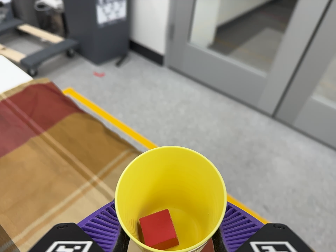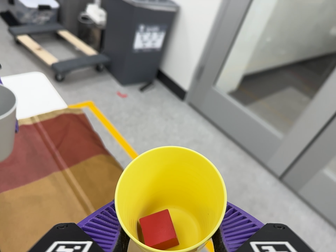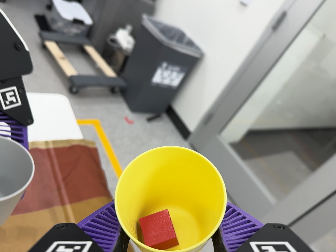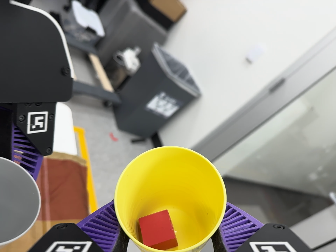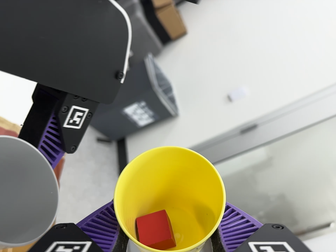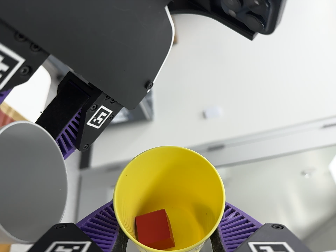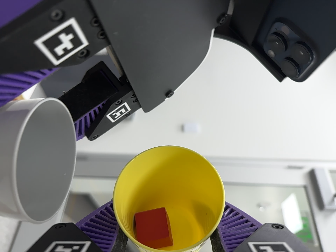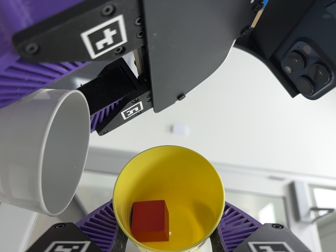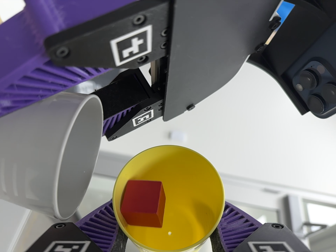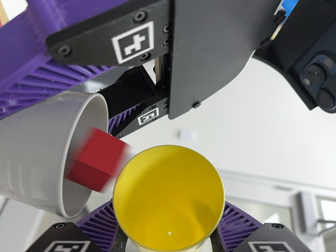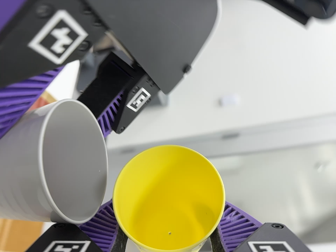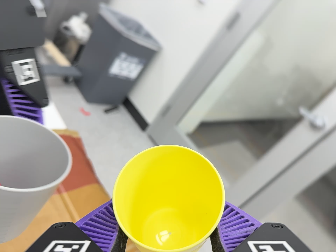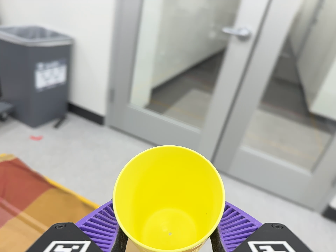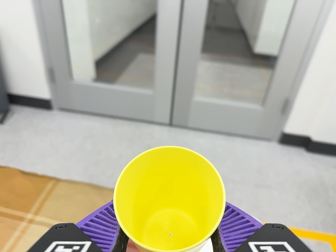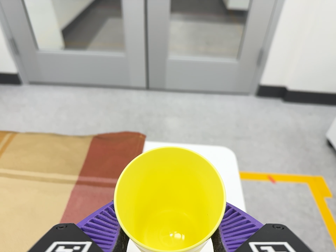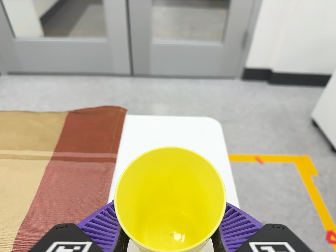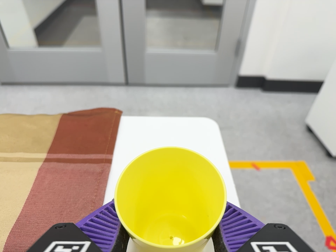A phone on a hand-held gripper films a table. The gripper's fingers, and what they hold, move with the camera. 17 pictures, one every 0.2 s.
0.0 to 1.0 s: The camera pans to its right by about 20 degrees. It travels to its left and toward the top of its view, about 30 cm. Its aim tips toward the top of its view by about 20 degrees, and the scene shifts downward. It rolls about its line of sight by about 70 degrees, and the scene rotates clockwise.
1.0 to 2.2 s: The camera pans to its left by about 15 degrees. It travels to its right, about 7 cm. Its aim tips toward the bottom of its view by about 15 degrees, and the scene shifts upward. It rolls about its line of sight by about 40 degrees, and the scene rotates counterclockwise.
2.2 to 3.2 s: The camera swings to its right by about 25 degrees, and the scene slides to the left. It travels toward the bottom of its view and to its right, about 28 cm, so close, fixed things drift upward. Its aim tips toward the bottom of its view by about 20 degrees, and the scene shifts upward. It rolls about its line of sight by about 50 degrees, and the scene rotates counterclockwise.
The film runs forward here.
